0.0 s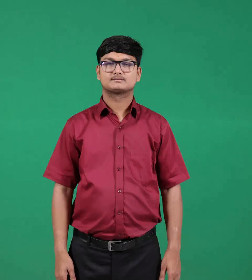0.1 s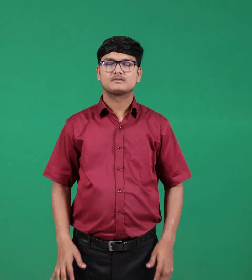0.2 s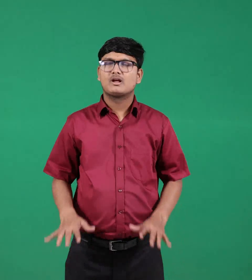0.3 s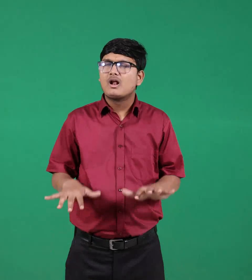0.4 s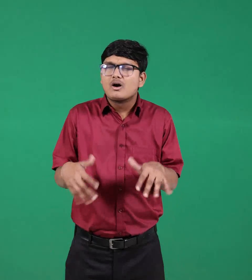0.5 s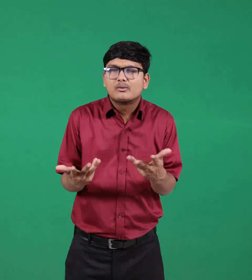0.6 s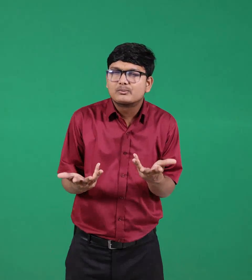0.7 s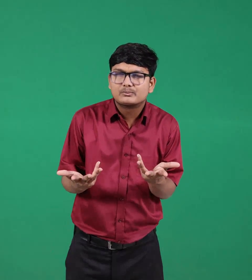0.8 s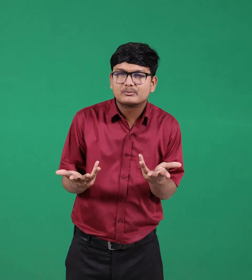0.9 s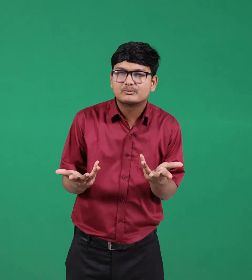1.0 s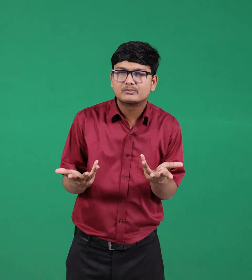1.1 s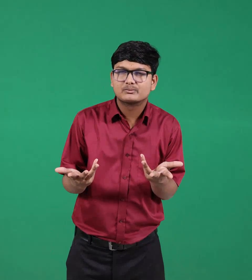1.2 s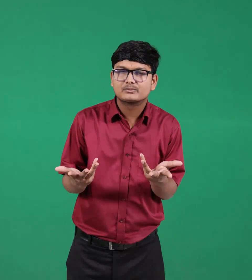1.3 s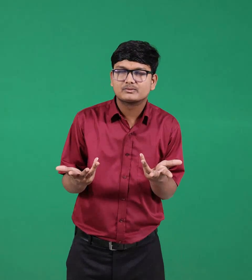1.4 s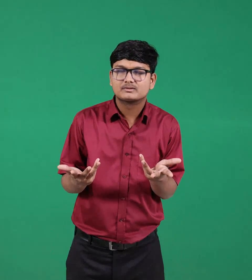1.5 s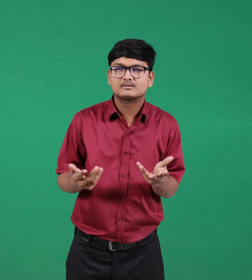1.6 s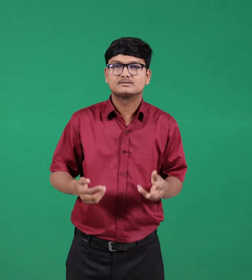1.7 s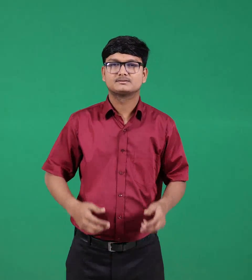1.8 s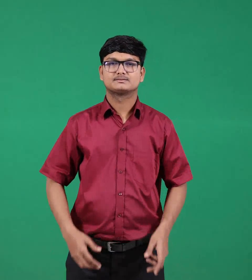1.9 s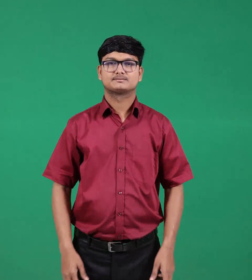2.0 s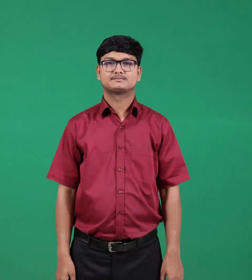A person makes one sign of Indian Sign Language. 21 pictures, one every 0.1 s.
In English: how
